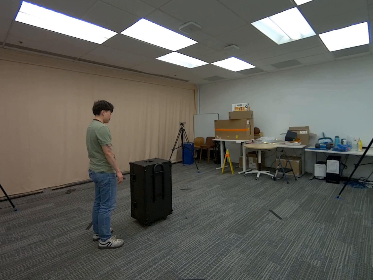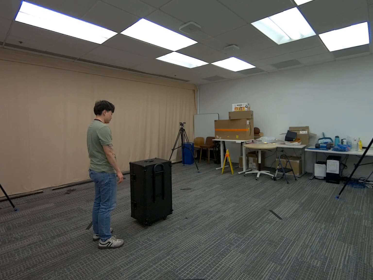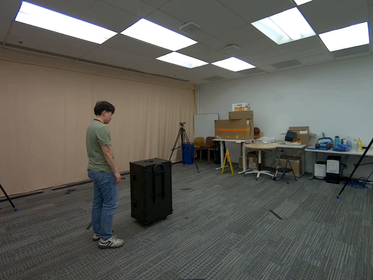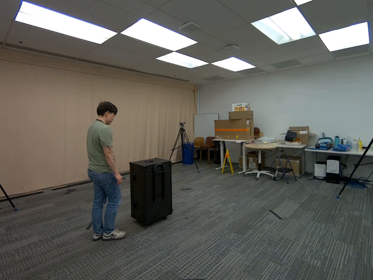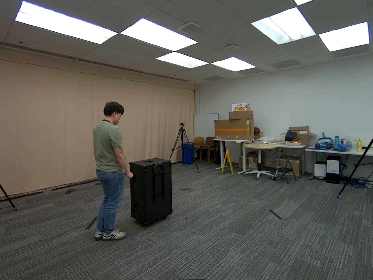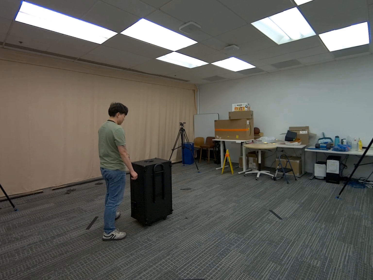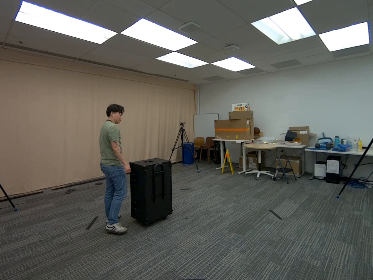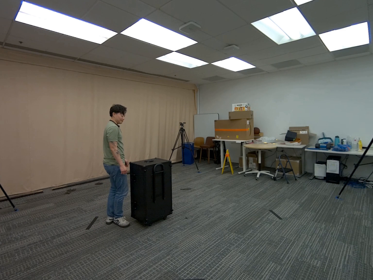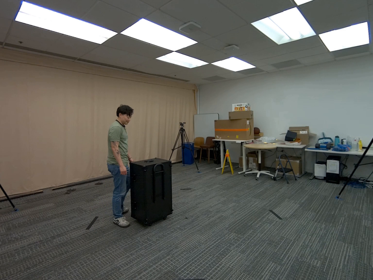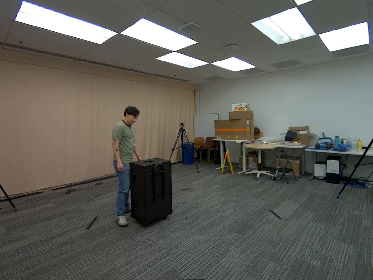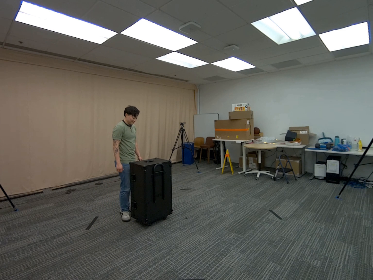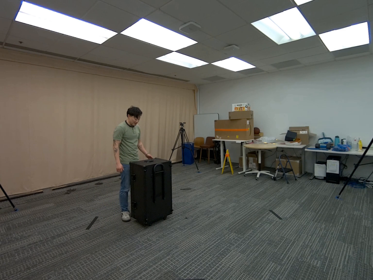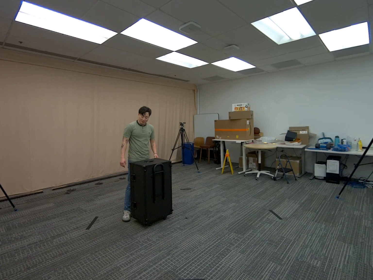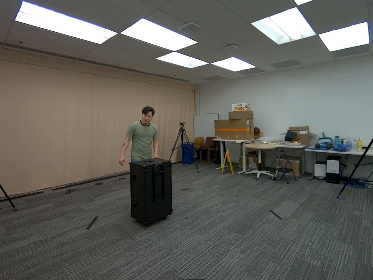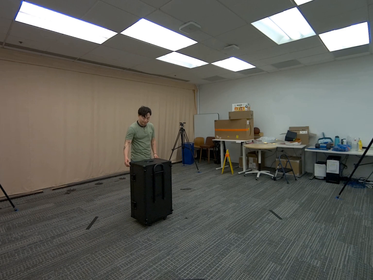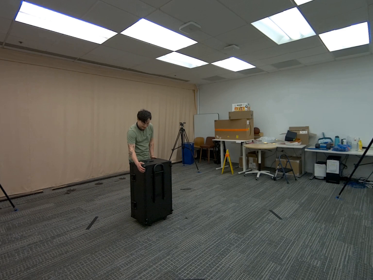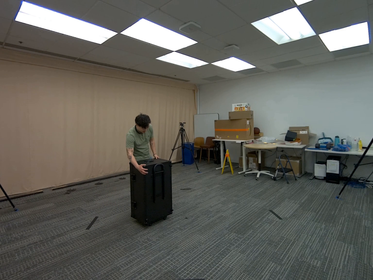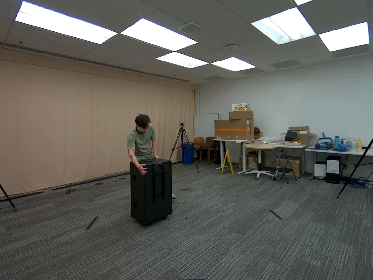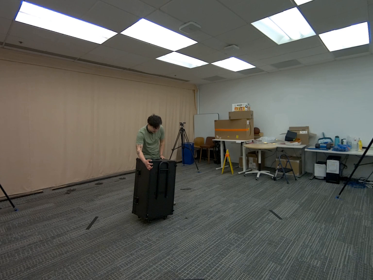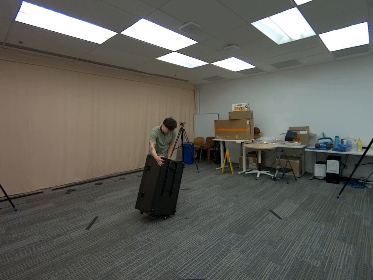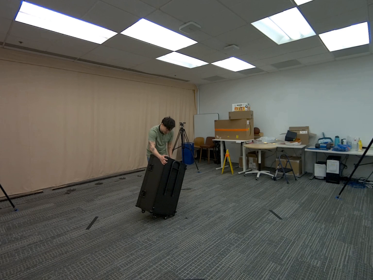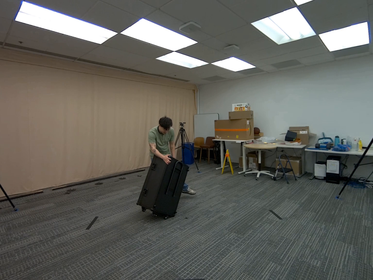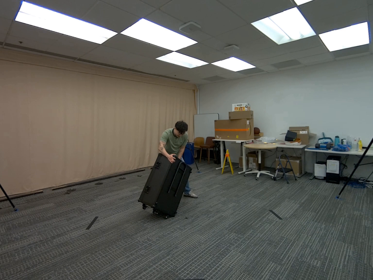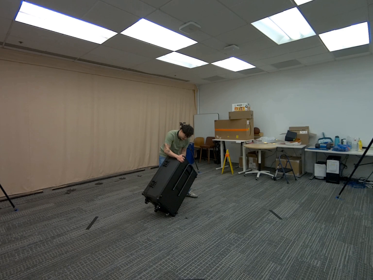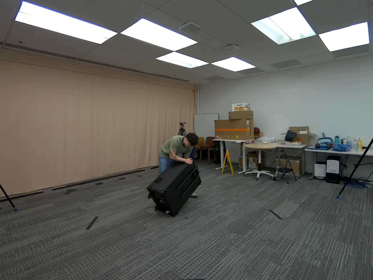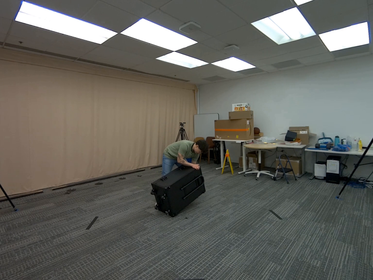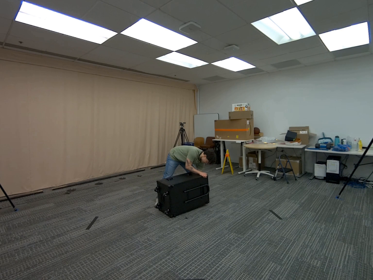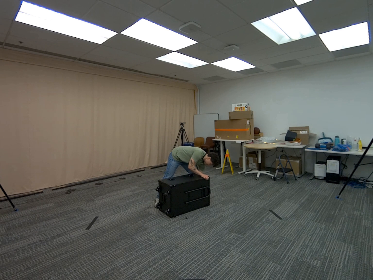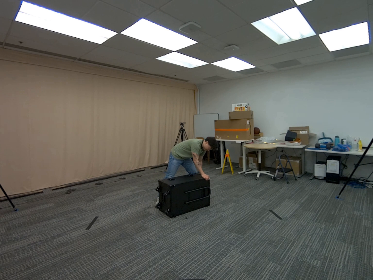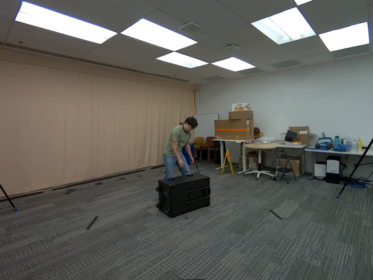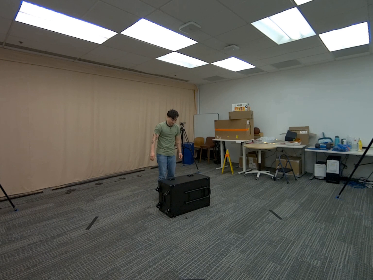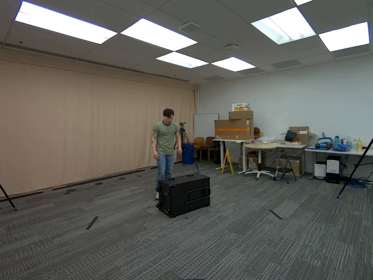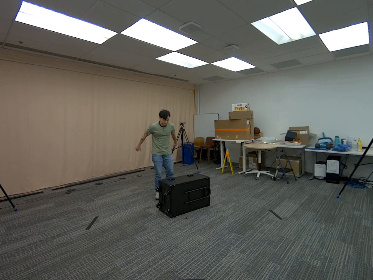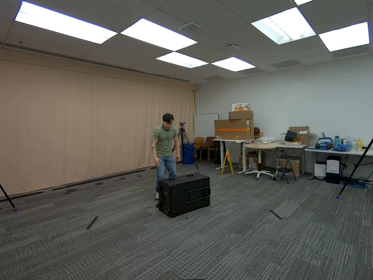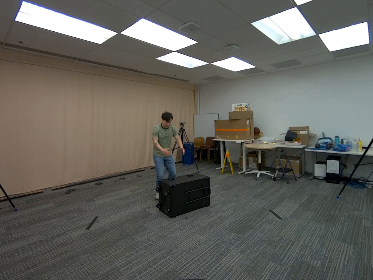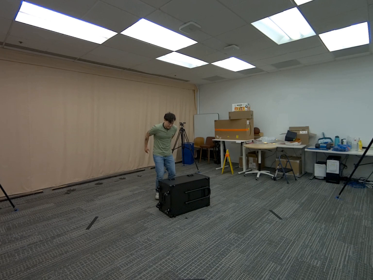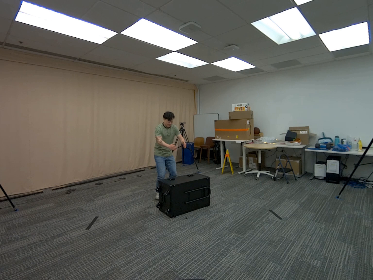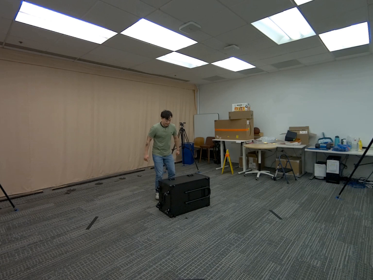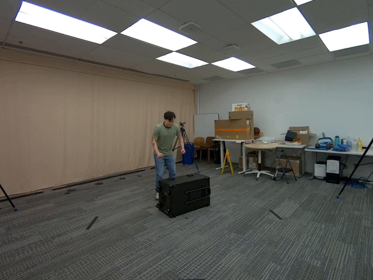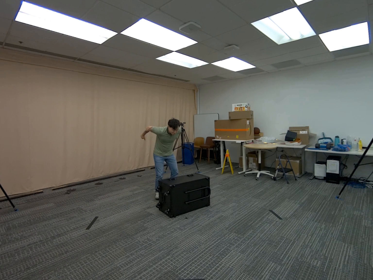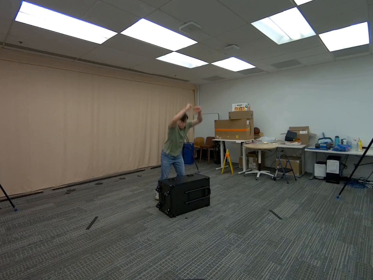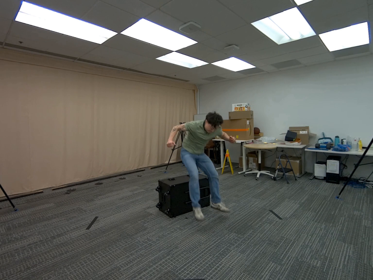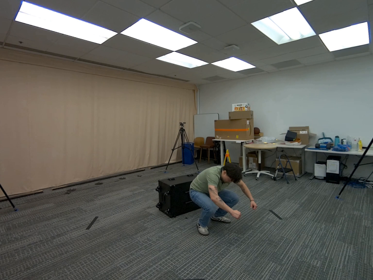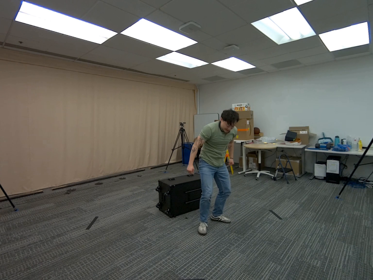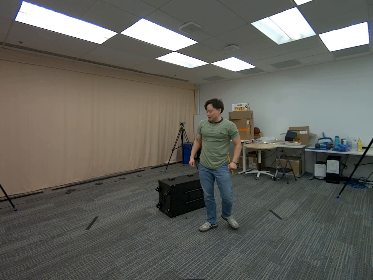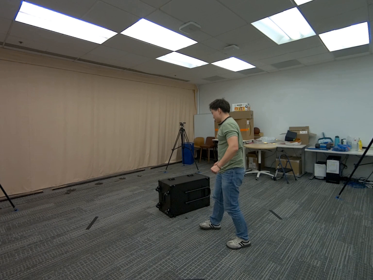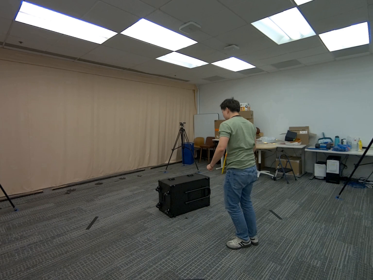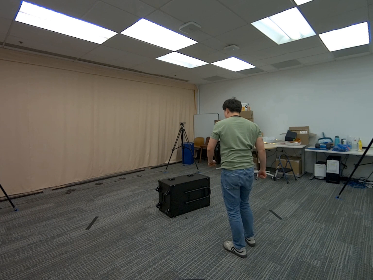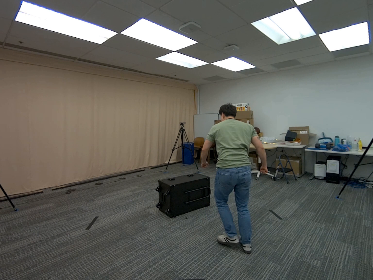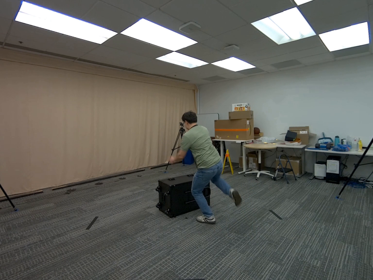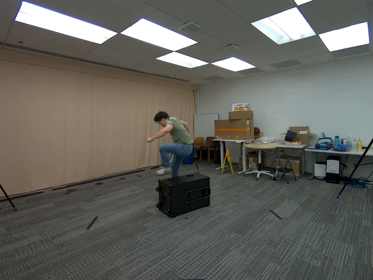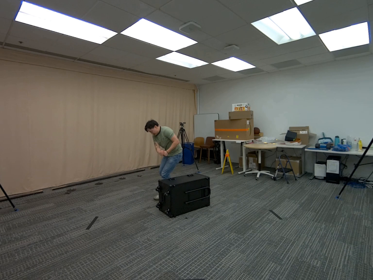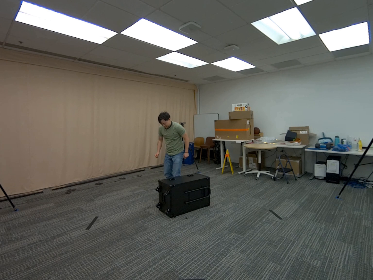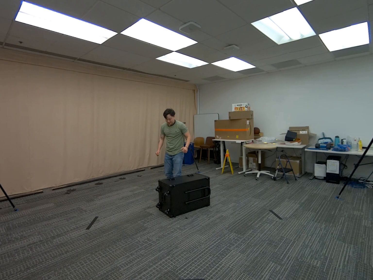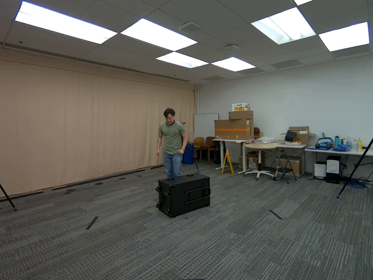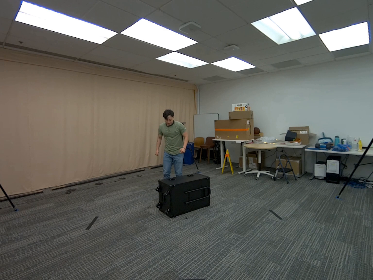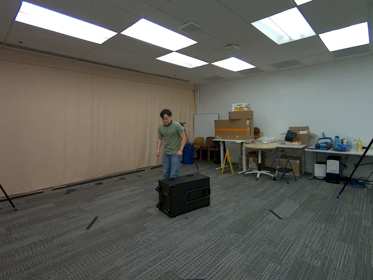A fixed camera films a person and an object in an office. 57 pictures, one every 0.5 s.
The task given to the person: Walk over to the G1 Box and place the box on its side and proceed to jump over the G1 box.
